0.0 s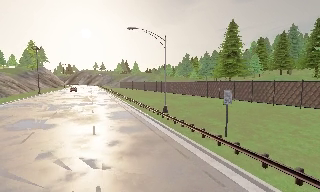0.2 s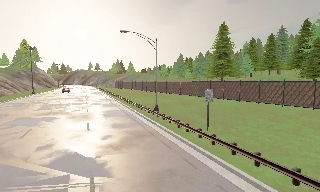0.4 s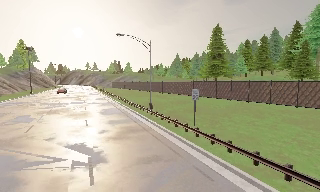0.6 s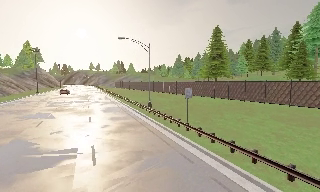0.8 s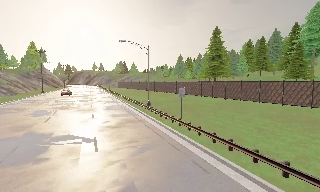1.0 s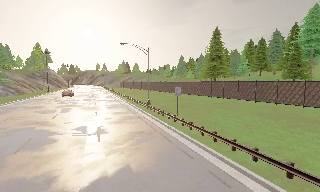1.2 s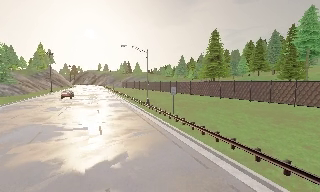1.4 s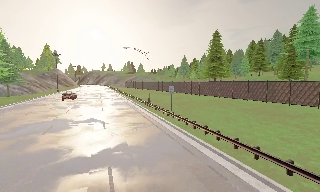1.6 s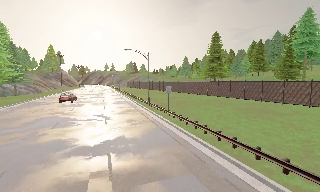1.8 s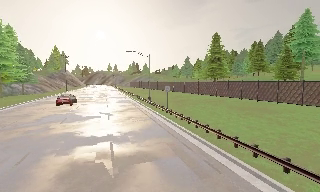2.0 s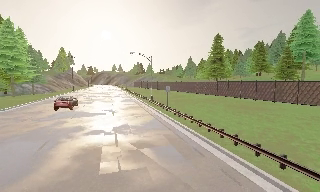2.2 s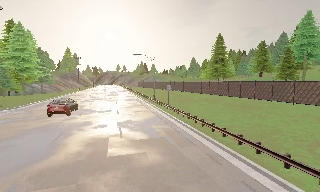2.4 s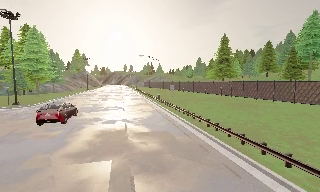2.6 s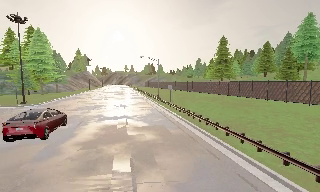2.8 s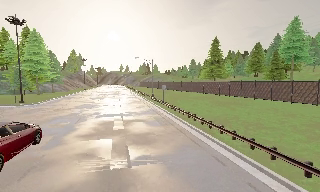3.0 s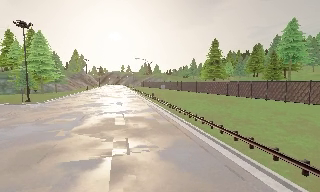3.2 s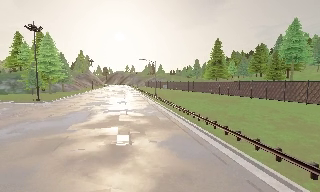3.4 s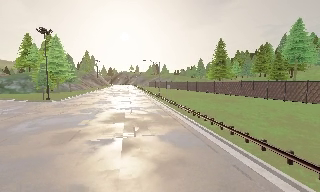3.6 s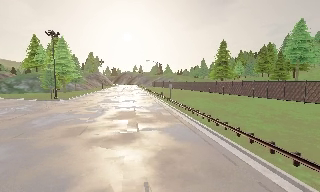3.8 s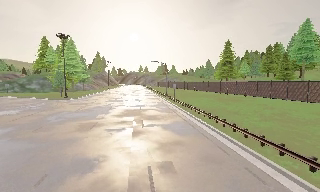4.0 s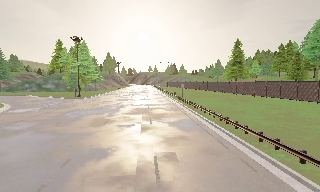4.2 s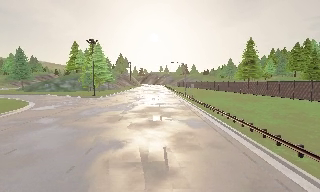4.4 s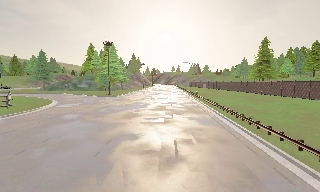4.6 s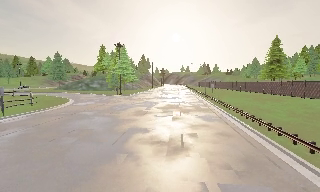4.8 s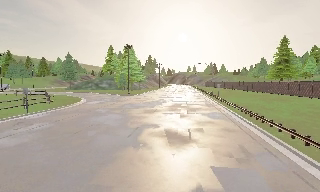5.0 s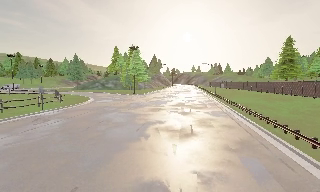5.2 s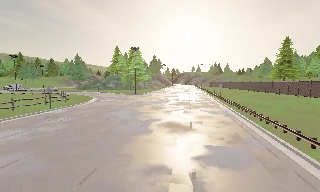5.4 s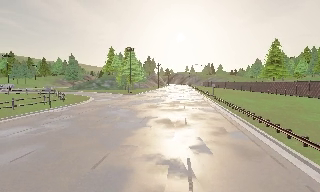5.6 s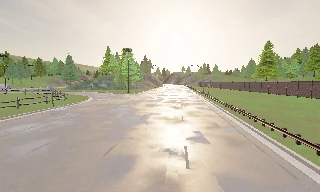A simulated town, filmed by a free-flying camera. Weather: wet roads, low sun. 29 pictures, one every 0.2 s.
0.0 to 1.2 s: The camera travels backward and to its right, about 7 m, so what stands in front gets smaller.
1.2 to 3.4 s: The camera pans to its left, which is counterclockwise from overhead, by about 10 degrees. It travels backward, about 14 m, so what stands in front gets smaller.
3.4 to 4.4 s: The camera swings to its left by about 15 degrees, and the scene slides to the right. It travels backward, about 4.5 m, so what stands in front gets smaller.
4.4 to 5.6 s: The camera travels backward, about 7 m, so what stands in front gets smaller.
The film runs backward here.
